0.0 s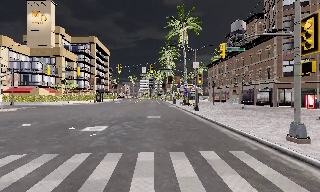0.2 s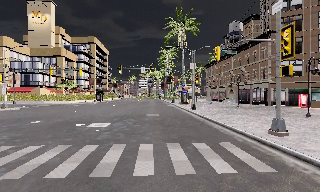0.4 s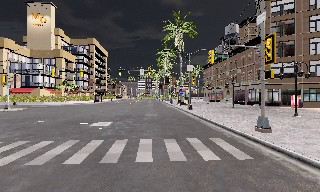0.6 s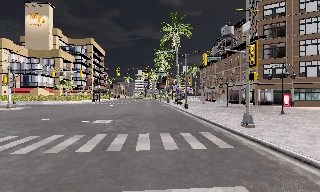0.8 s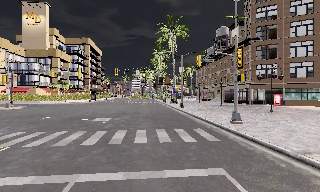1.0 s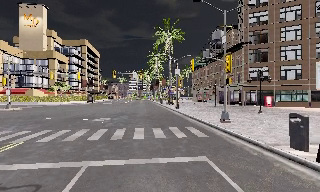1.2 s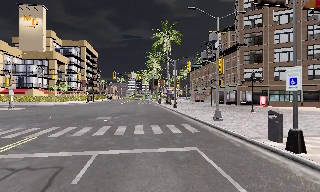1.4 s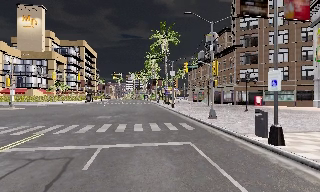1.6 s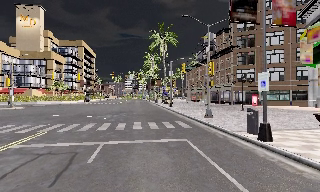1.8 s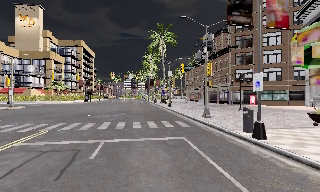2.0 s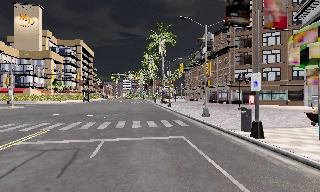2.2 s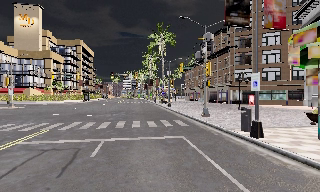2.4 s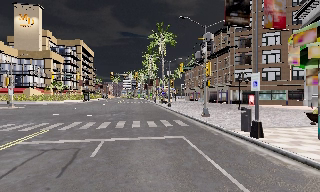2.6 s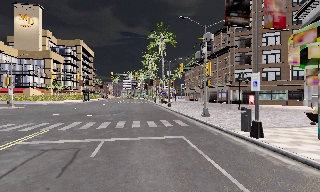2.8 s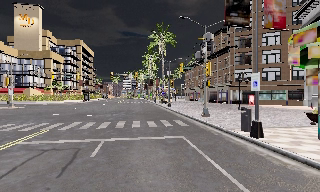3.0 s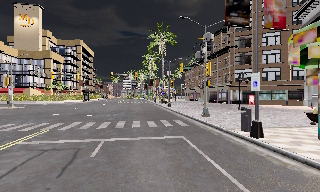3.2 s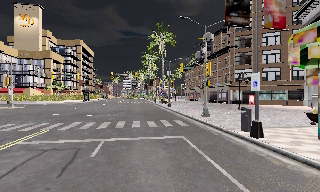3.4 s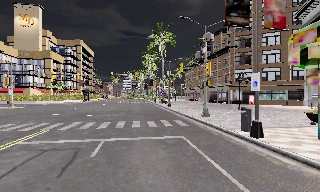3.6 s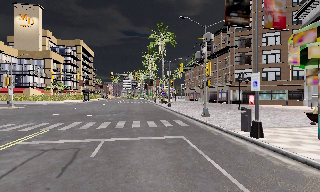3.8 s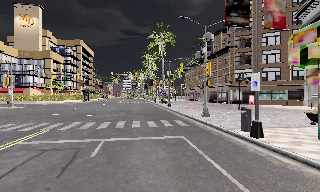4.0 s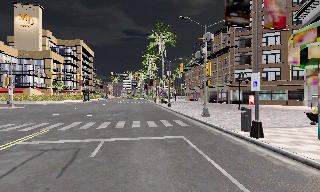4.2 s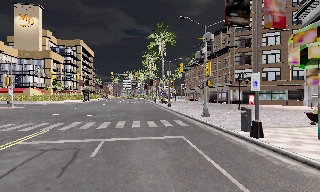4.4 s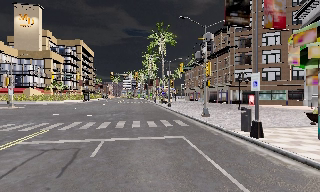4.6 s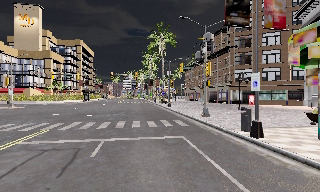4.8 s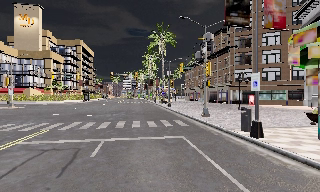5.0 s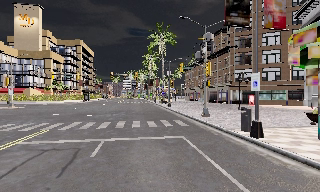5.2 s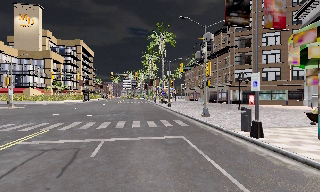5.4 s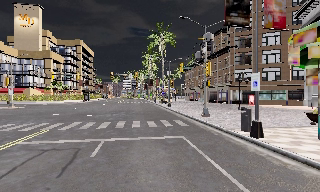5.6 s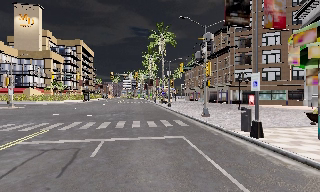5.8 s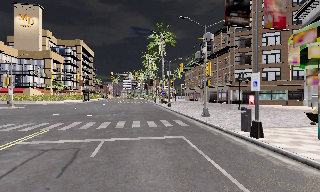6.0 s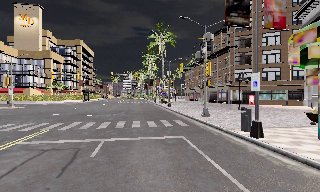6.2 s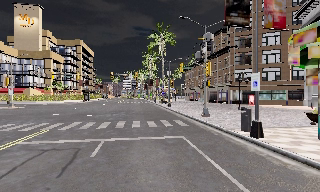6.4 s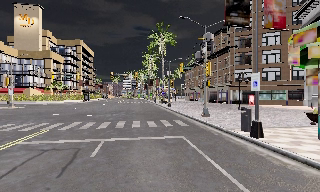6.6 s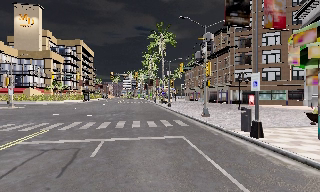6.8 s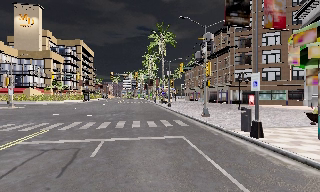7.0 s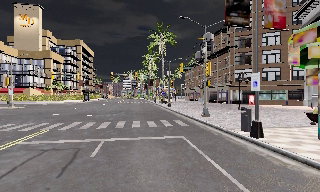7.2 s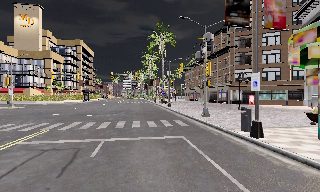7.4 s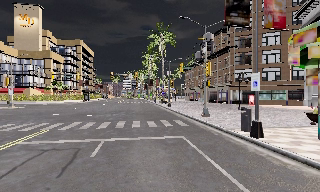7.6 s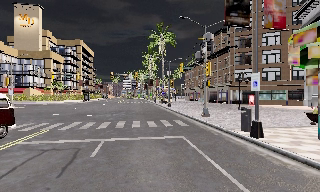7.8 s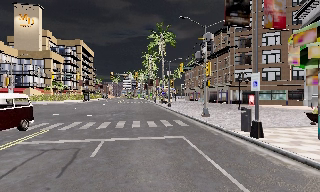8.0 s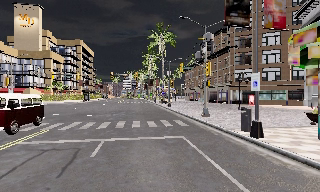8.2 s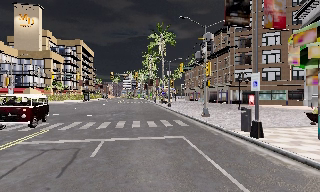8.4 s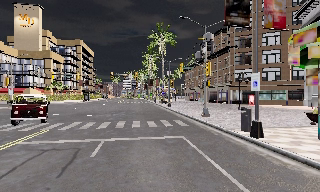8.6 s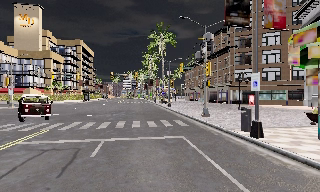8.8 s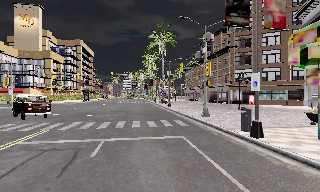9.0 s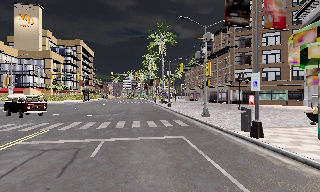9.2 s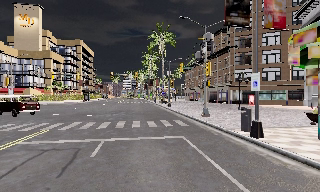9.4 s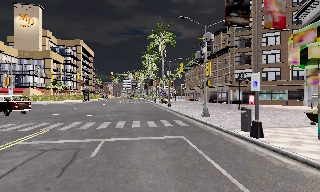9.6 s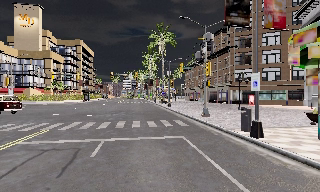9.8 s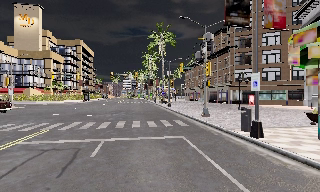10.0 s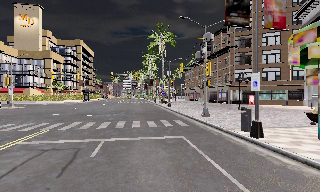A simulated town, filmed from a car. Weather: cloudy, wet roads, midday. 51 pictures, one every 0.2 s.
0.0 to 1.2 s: The camera travels backward, about 5 m, so what stands in front gets smaller.
1.2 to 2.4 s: The camera travels backward, about 1.5 m, so what stands in front gets smaller. It loses speed.
2.4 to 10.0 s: The camera keeps its place and its aim.
The film runs backward here.
